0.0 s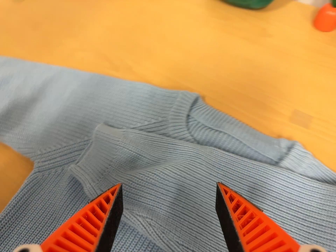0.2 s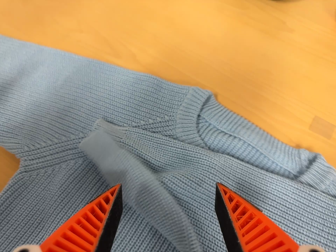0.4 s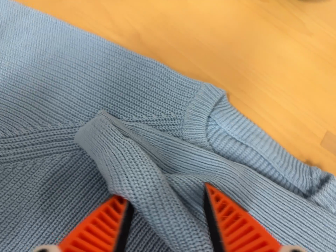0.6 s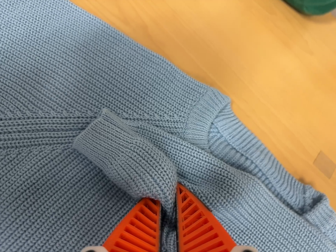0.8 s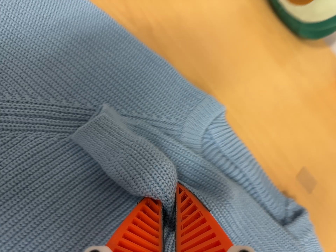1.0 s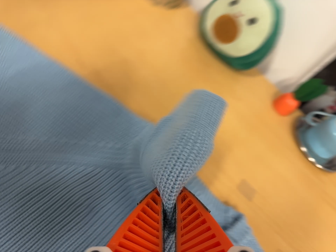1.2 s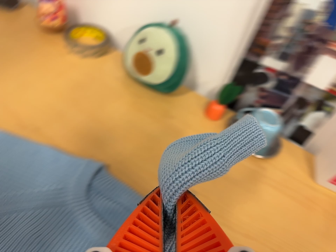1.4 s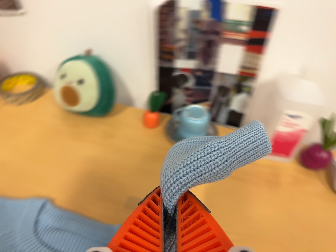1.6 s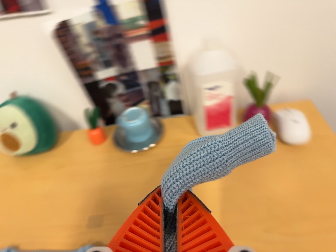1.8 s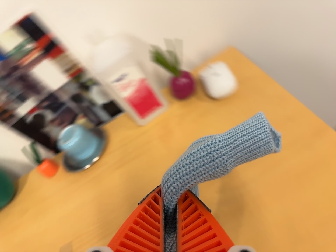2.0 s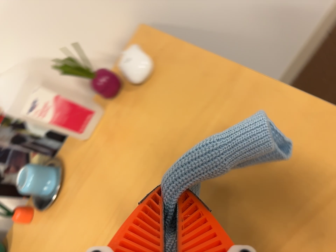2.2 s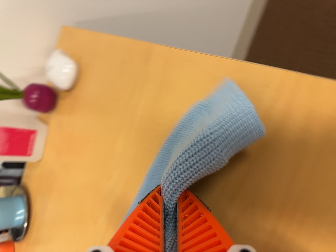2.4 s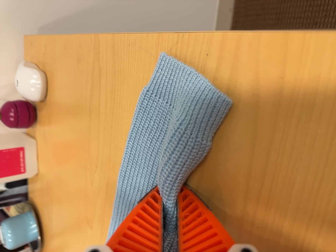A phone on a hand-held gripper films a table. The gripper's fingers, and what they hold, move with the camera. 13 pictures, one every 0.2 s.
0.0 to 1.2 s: The scene slides to the left, as the camera pans about 25 degrees to its right. It travels to its right, about 5 cm, so close, fixed things drift to the left.
1.2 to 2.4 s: The camera travels to its right, about 60 cm, so close, fixed things drift to the left. It rolls about its line of sight by about 115 degrees, and the scene rotates counterclockwise.
The film runs backward here.
